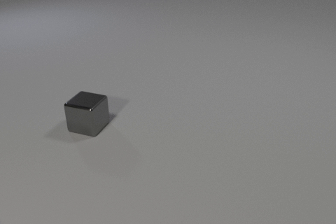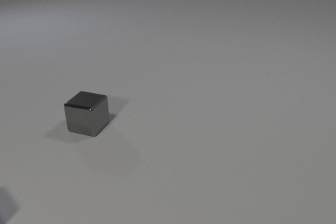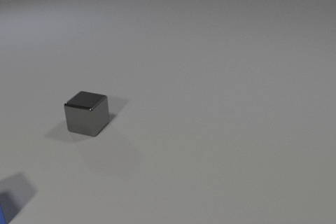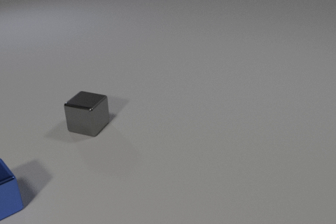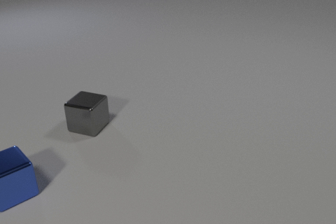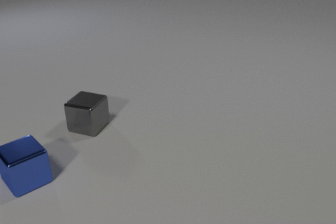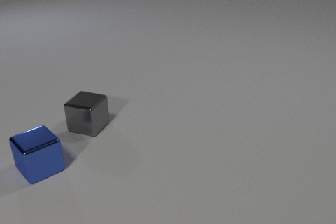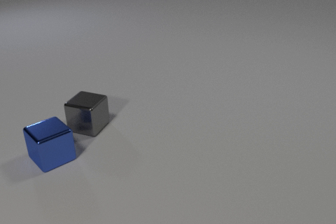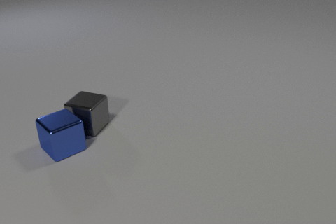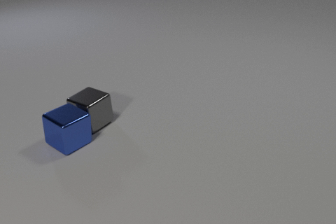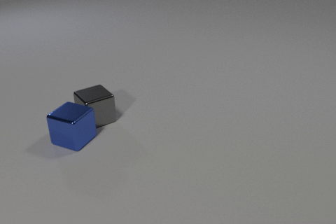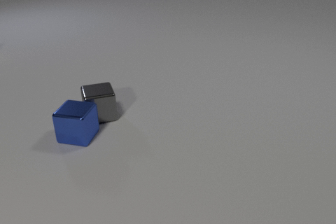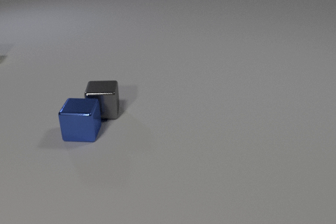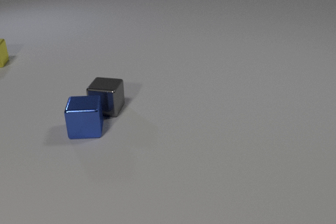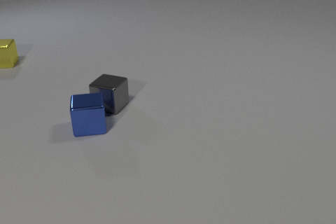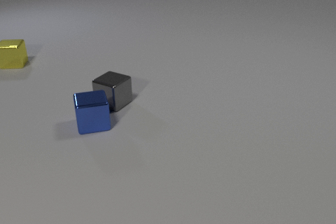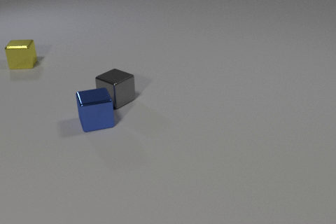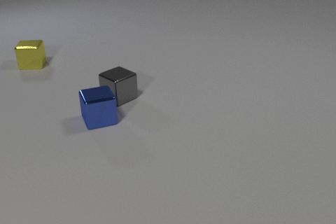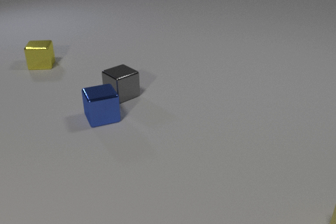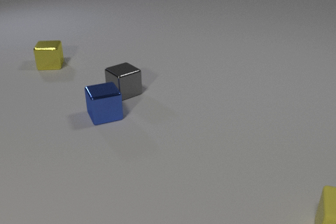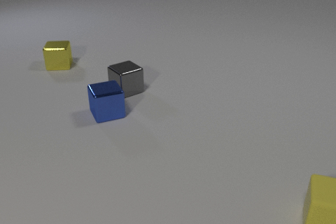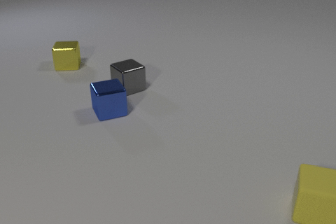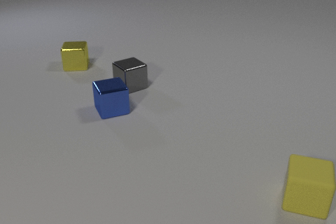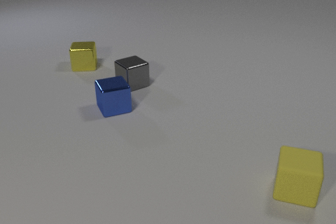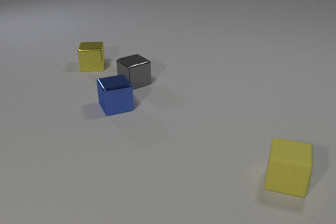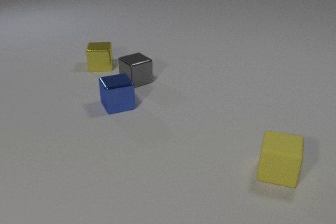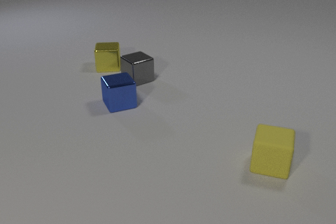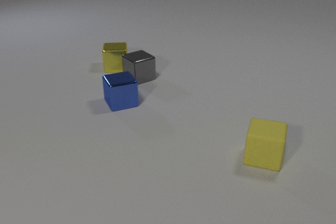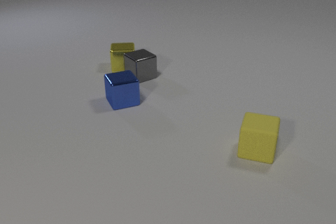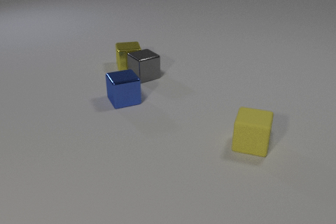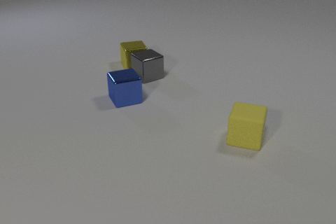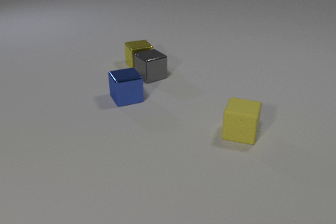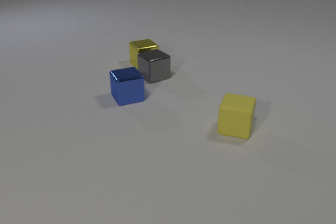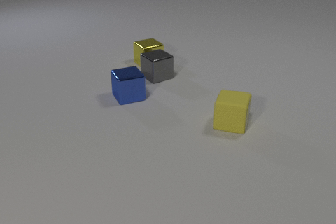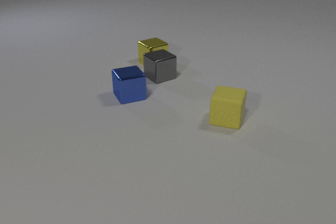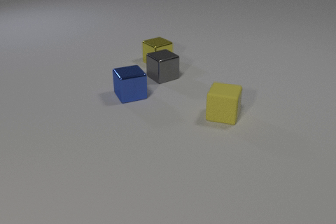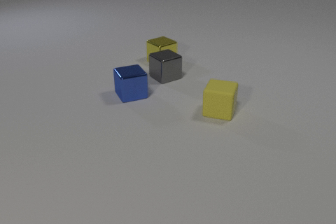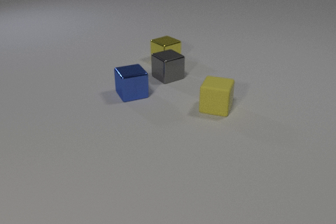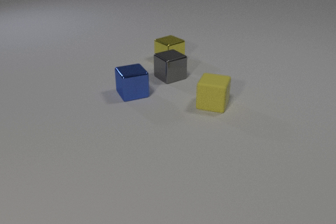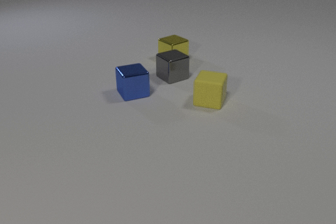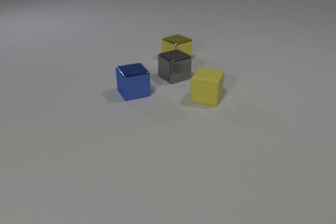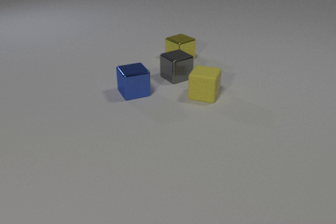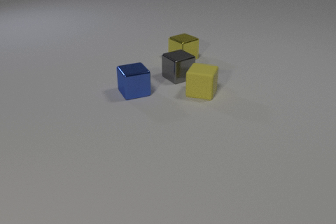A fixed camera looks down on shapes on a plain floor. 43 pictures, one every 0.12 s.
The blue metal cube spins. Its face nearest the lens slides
to the right.
The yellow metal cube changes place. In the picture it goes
to the right.
0.00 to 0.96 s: The blue metal cube comes in at the left edge, slides away from the camera and to the right.
0.96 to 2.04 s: The blue metal cube slides away from the camera and to the right, spins counterclockwise seen from above by about 75 degrees, its near face sliding to the right. The gray metal cube slides away from the camera and to the right, spins so that its near face slides to the left, clockwise seen from above. The yellow metal cube comes in at the left edge, slides to the right and toward the camera. The blue metal cube and the gray metal cube collide.
2.04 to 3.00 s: The blue metal cube slides away from the camera and to the right. The gray metal cube slides away from the camera and to the right. The yellow metal cube slides to the right. The yellow rubber cube comes in at the right edge, slides away from the camera and to the left.
3.00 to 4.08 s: The blue metal cube slides away from the camera and to the right. The gray metal cube slides to the right. The yellow metal cube slides to the right, spins counterclockwise seen from above by about 30 degrees, its near face sliding to the right. The yellow rubber cube slides away from the camera and to the left. The gray metal cube and the yellow metal cube collide.
4.08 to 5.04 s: The blue metal cube slides away from the camera. The gray metal cube slides to the right. The yellow metal cube slides to the right and away from the camera. The yellow rubber cube slides away from the camera and to the left.
Are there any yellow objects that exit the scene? no.
What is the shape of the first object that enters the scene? cube.
How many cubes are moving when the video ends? 4.
